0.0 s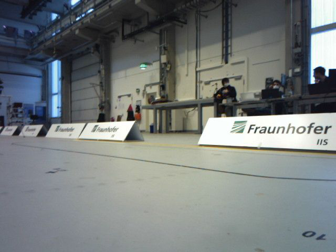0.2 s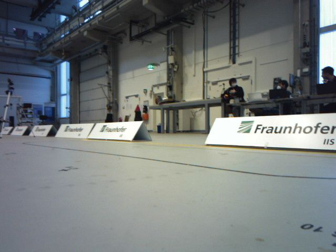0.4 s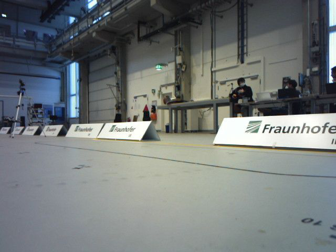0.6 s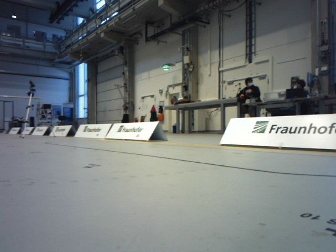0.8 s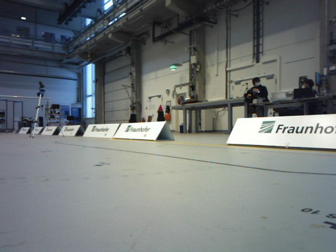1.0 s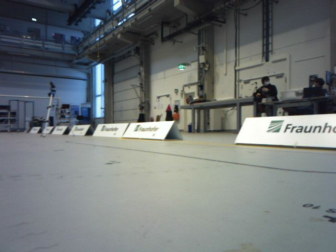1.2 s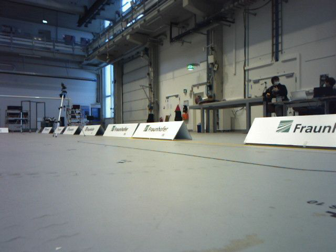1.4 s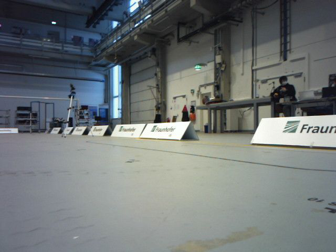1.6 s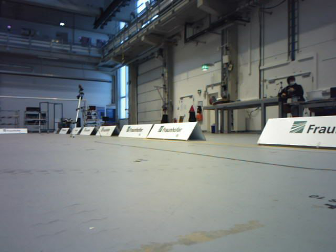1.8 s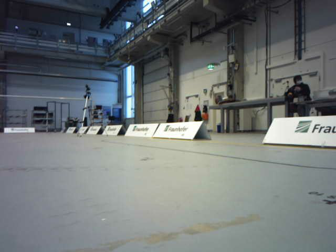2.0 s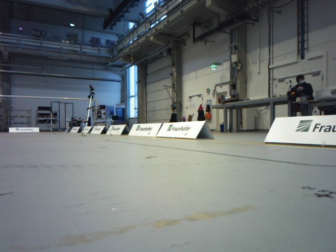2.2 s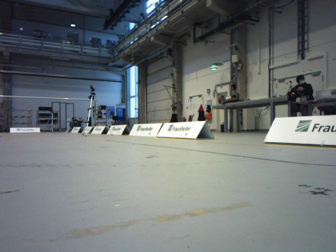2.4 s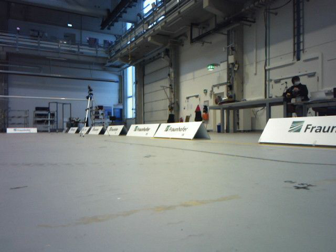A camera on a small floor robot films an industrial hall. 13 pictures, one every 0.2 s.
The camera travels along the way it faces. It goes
backward.
0.0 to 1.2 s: The camera pans to its left, which is counterclockwise from overhead, by about 10 degrees. It travels backward, about 0.2 m, so what stands in front gets smaller.
1.2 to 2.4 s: The camera travels backward, about 0.2 m, so what stands in front gets smaller.
The film runs backward here.
